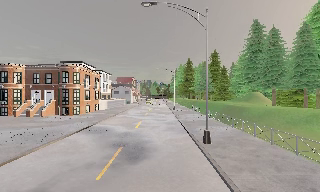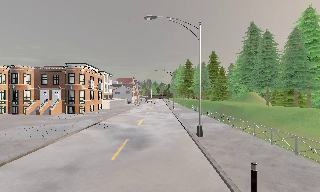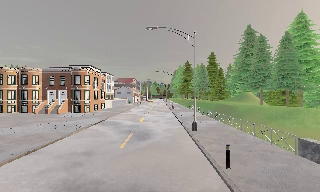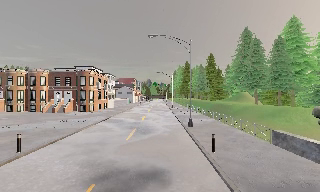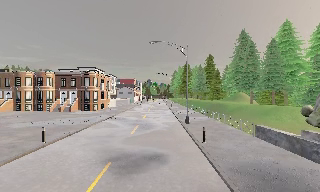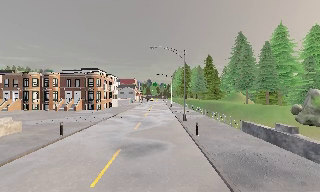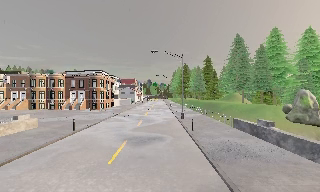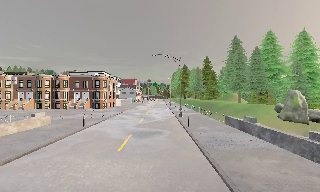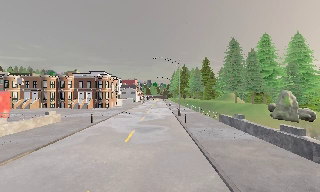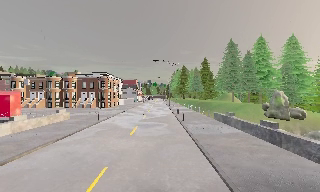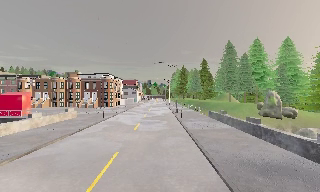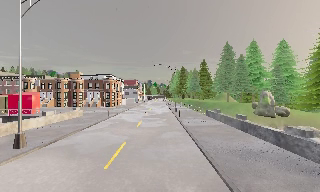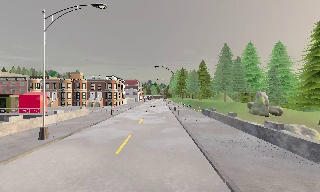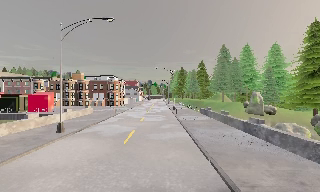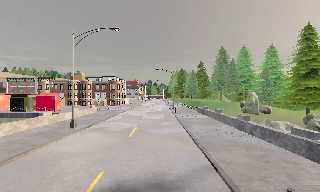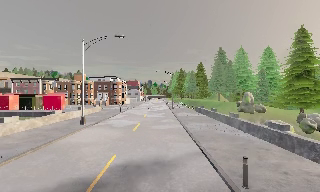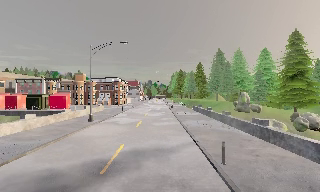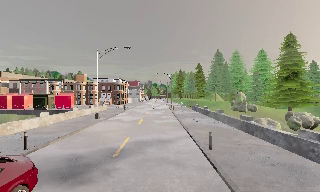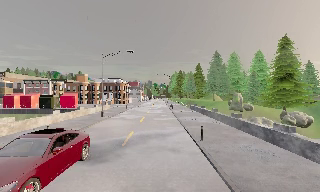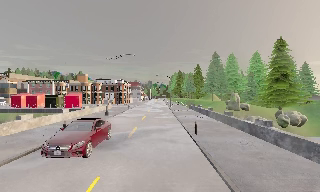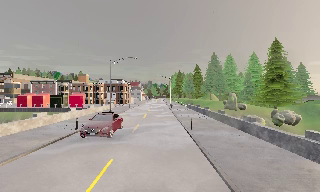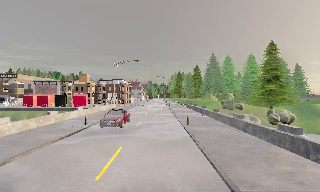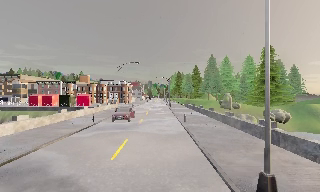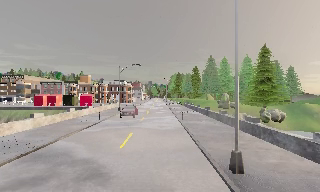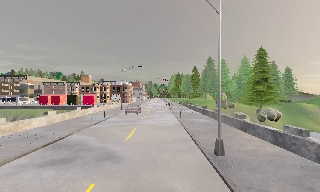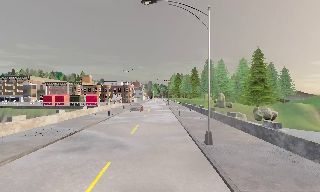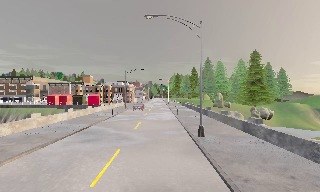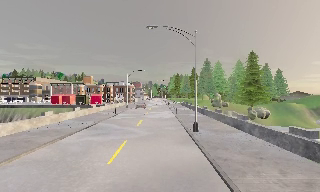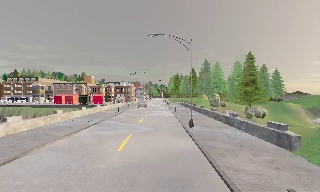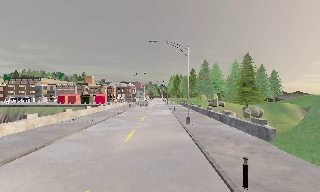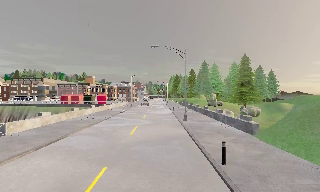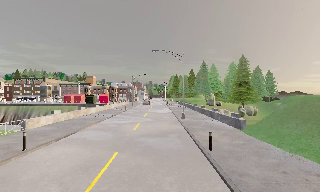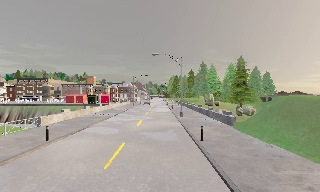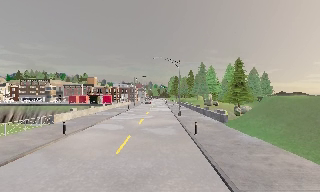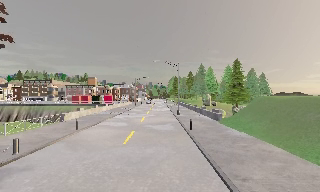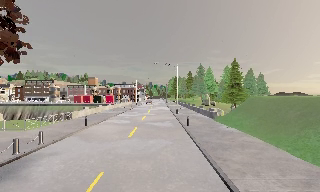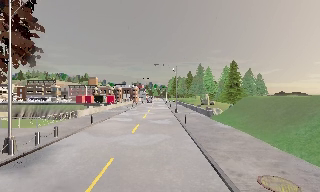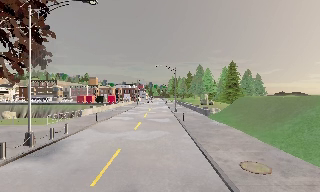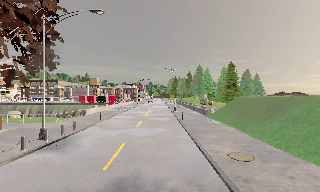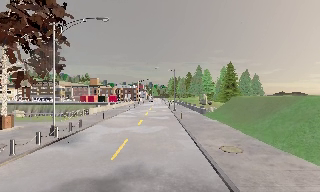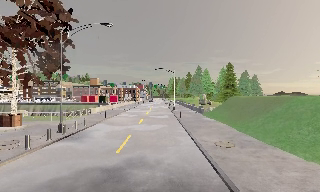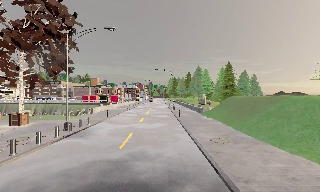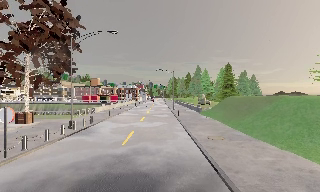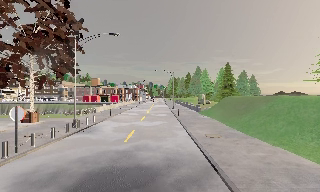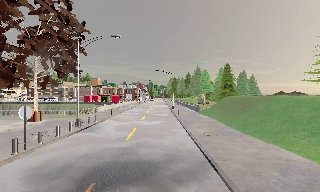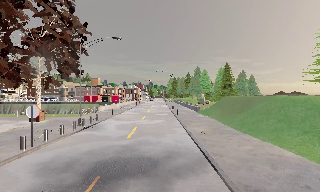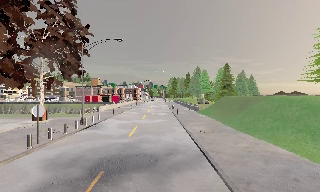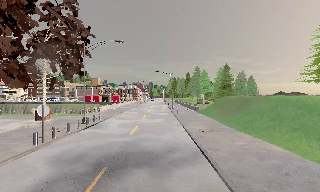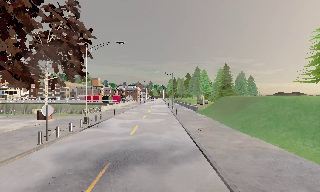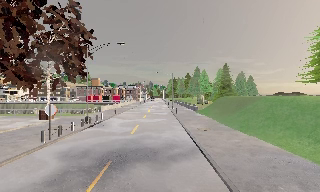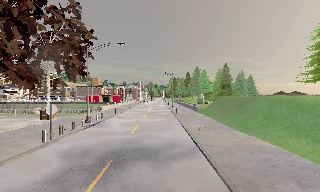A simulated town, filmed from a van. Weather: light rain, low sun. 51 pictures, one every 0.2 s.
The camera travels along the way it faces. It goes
backward.
0.0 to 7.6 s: The camera travels backward, about 60 m, so what stands in front gets smaller.
7.6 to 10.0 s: The camera travels backward, about 6 m, so what stands in front gets smaller. It loses speed.
The film runs backward here.
